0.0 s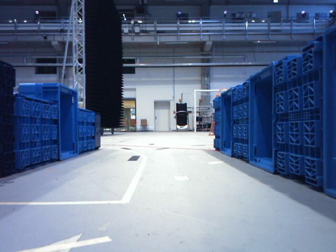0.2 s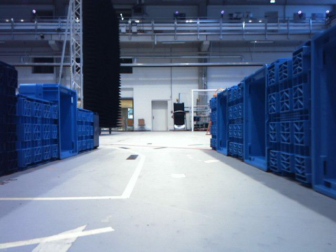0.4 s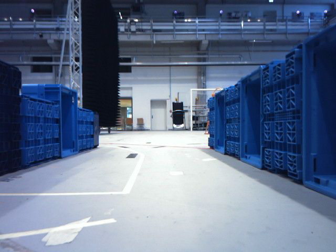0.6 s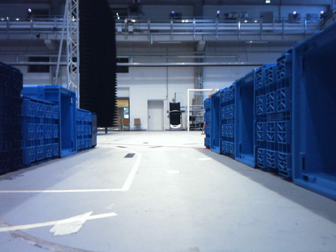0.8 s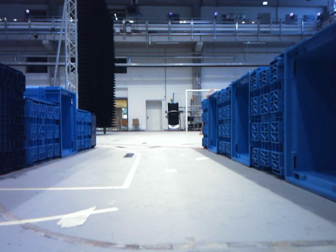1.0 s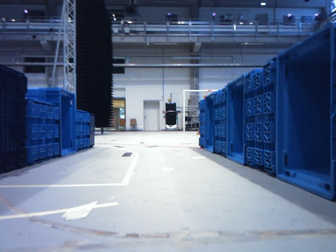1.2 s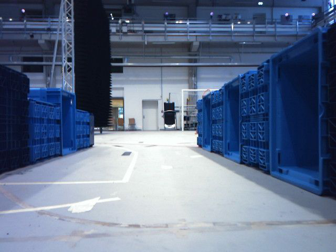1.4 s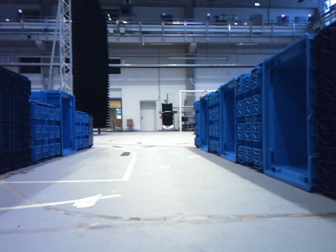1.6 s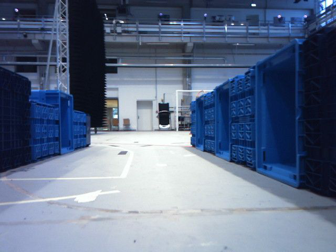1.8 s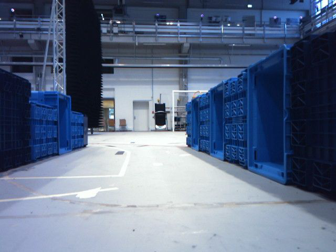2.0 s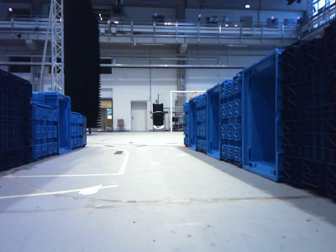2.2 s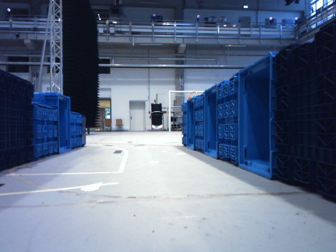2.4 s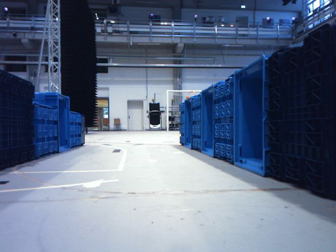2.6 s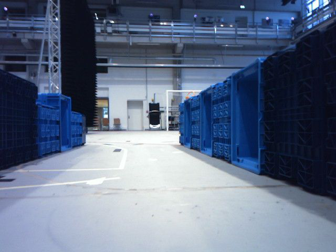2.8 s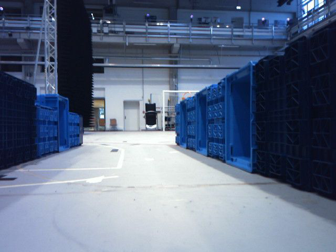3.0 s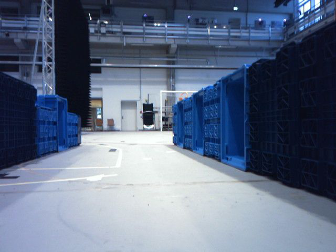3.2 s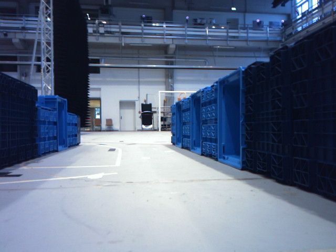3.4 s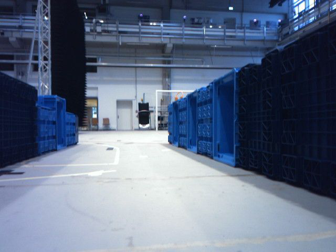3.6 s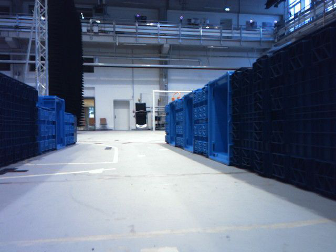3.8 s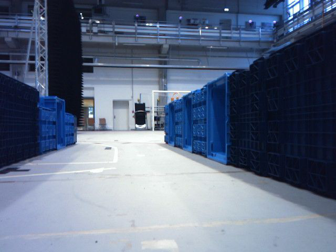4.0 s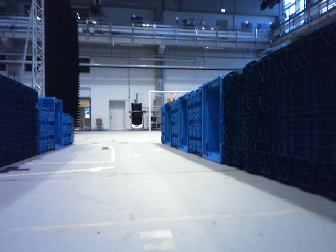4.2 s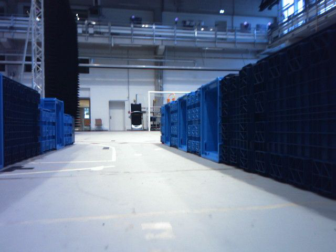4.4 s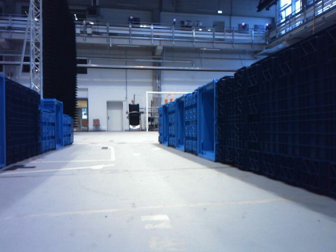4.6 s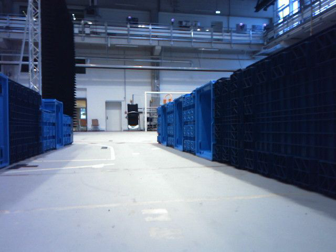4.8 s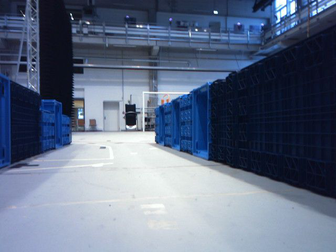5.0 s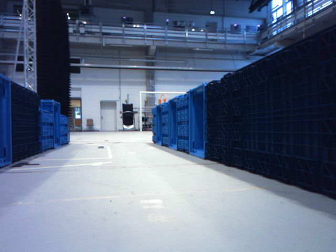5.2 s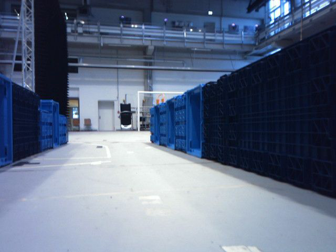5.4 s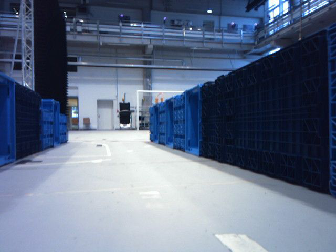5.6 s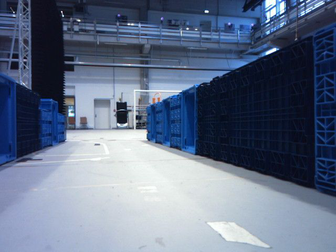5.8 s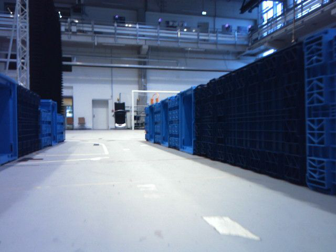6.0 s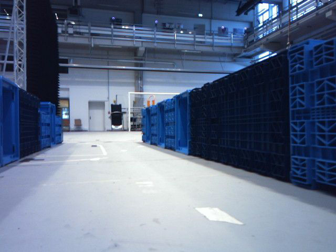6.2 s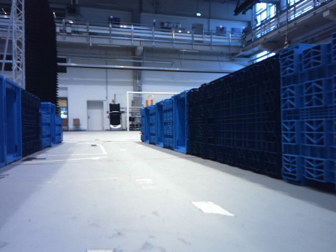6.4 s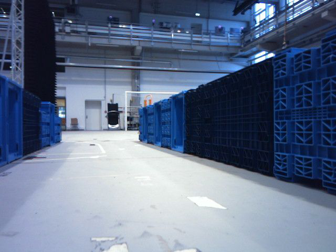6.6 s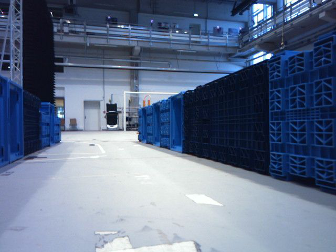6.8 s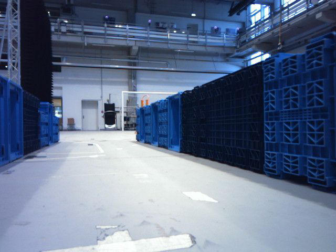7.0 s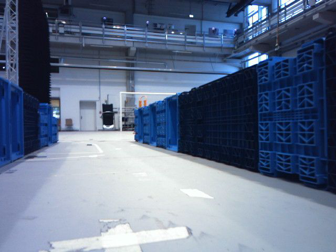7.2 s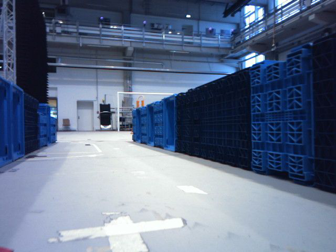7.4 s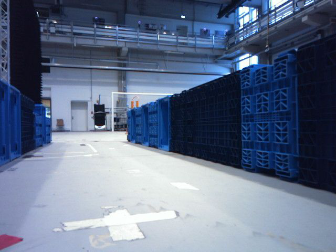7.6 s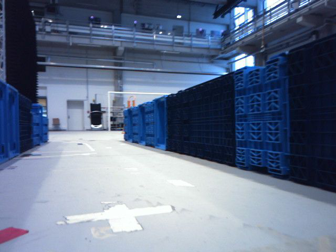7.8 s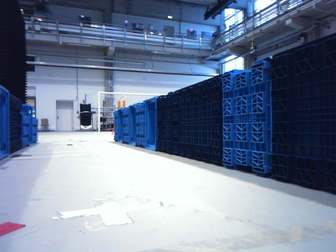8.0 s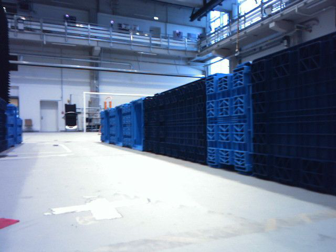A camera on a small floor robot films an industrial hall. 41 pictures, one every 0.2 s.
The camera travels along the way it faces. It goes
backward.
0.0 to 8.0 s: The camera swings to its right by about 20 degrees, and the scene slides to the left. It travels backward, about 1.6 m, so what stands in front gets smaller.
The film runs backward here.
